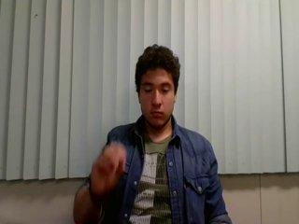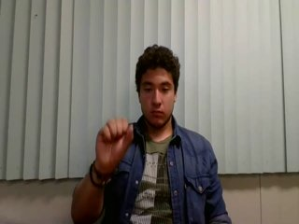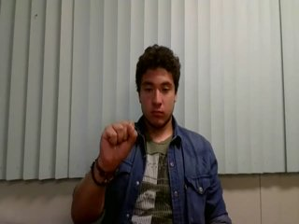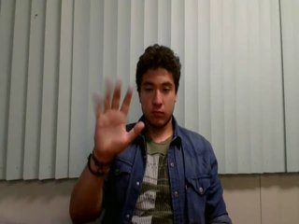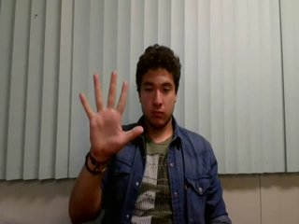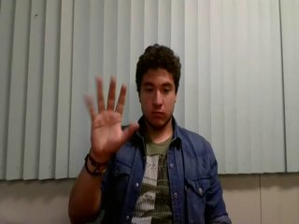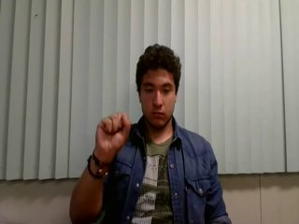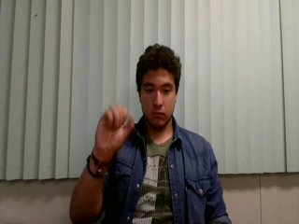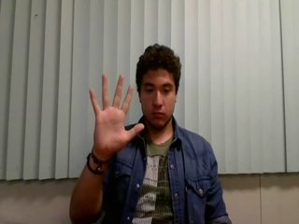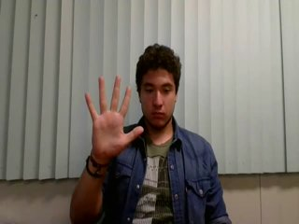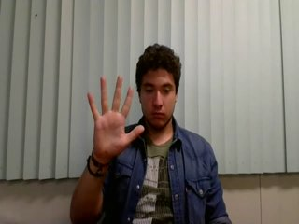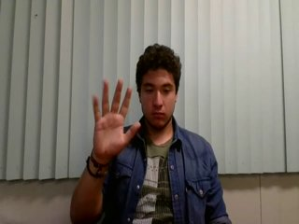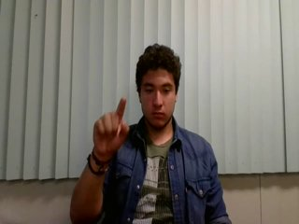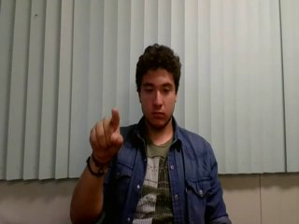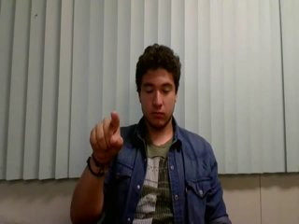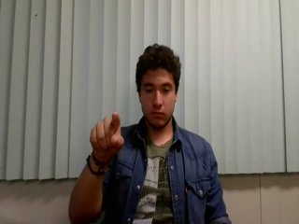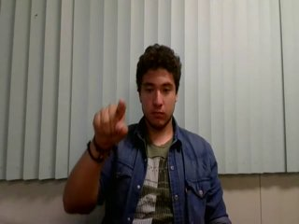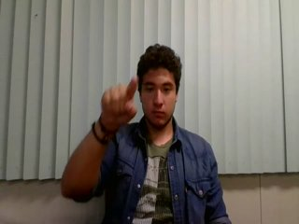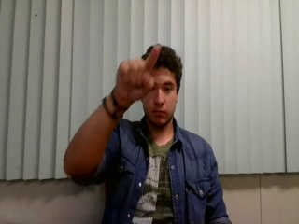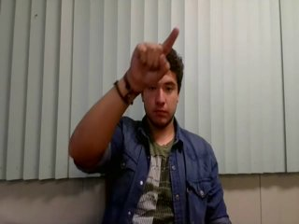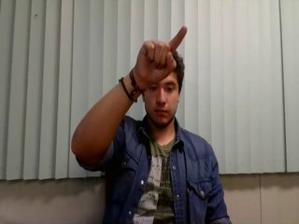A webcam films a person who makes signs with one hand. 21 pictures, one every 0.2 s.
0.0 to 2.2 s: Open twice.
2.3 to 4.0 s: Pointing with one finger.
